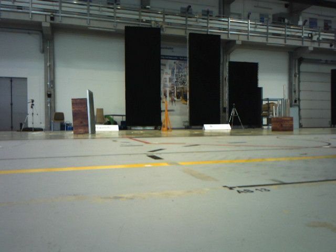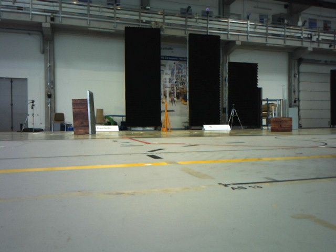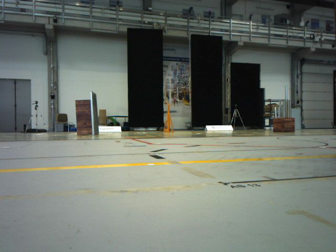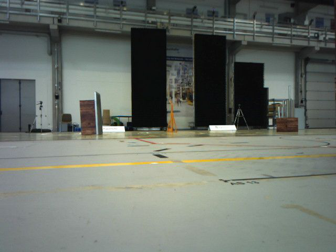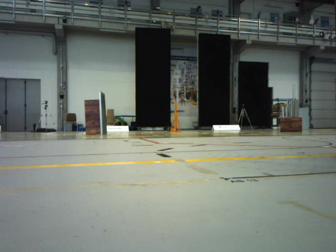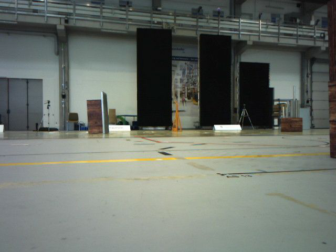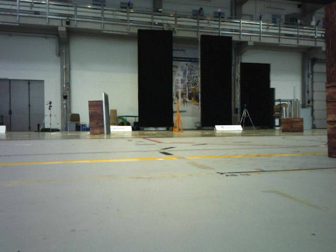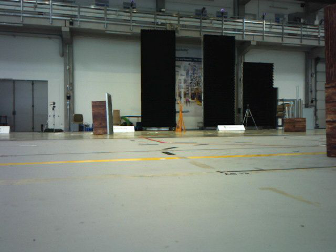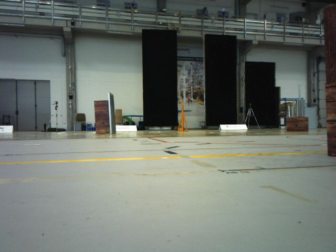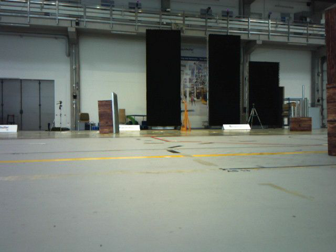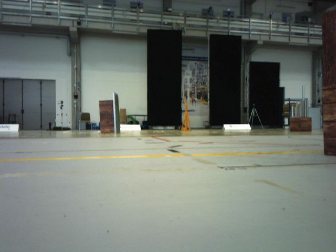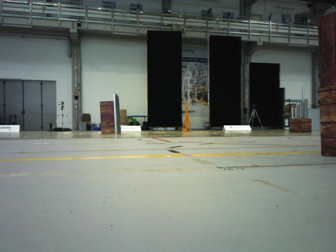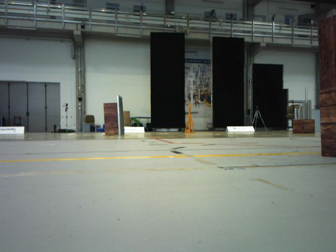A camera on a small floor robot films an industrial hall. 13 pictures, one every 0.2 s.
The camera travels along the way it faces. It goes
backward.
0.0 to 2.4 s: The camera travels backward, about 0.5 m, so what stands in front gets smaller.
The film runs backward here.
